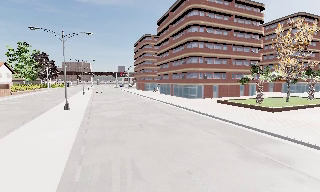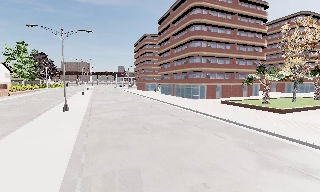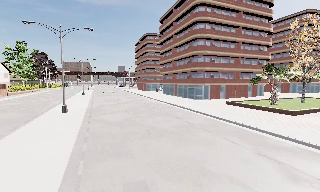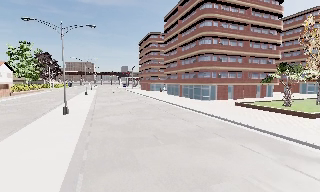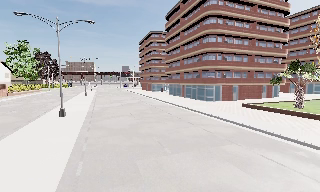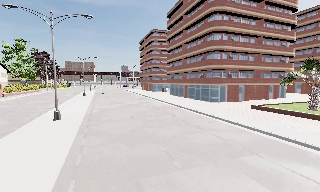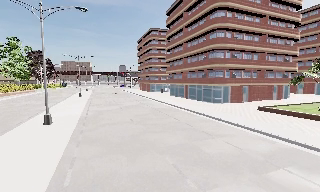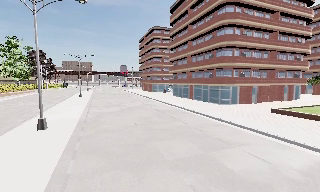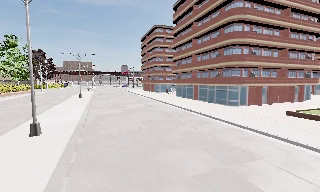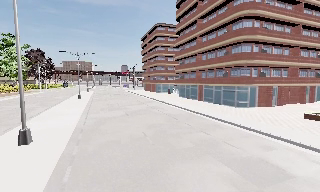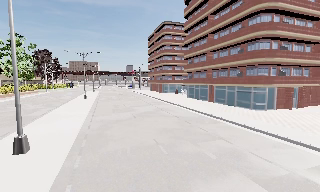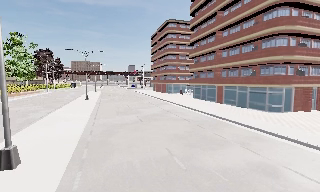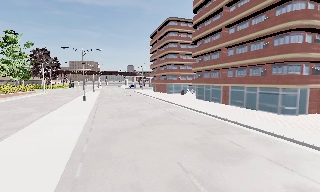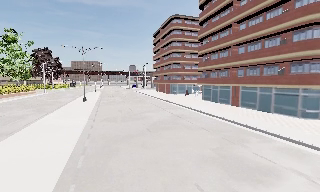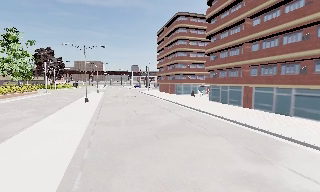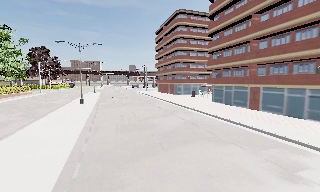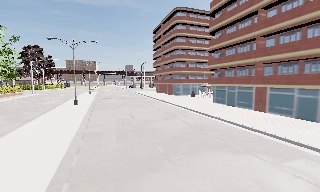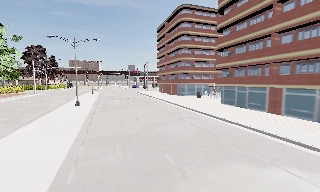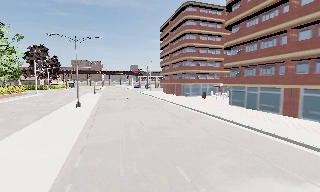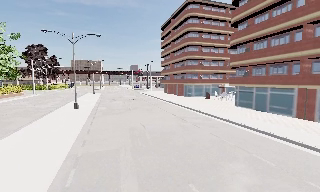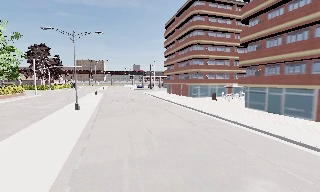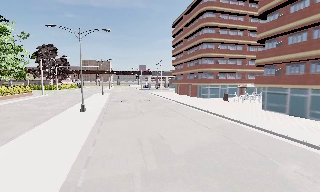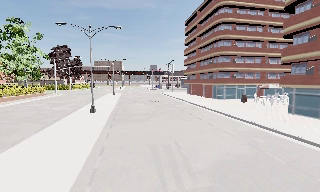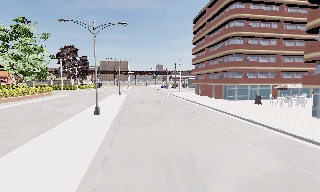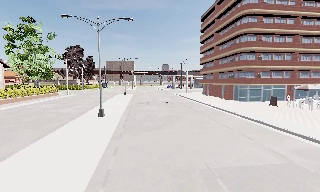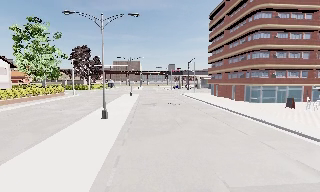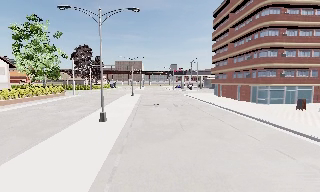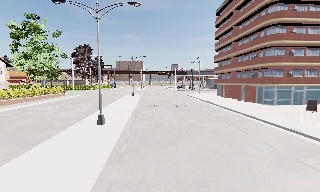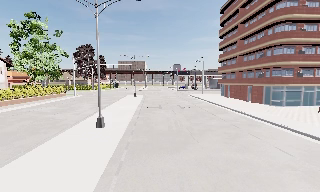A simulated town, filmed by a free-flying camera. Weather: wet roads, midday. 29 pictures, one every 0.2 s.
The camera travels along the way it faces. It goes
forward.
0.0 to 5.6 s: The scene slides to the right, as the camera pans about 20 degrees to its left. It travels forward, about 30 m, so what stands in front looms larger.
The film runs forward here.
